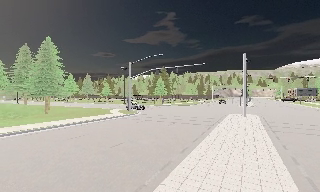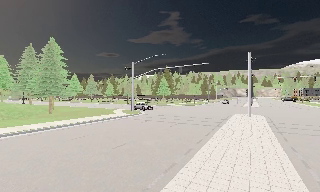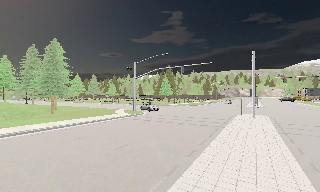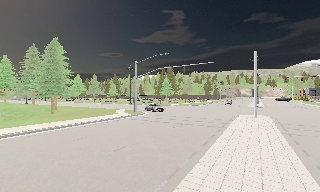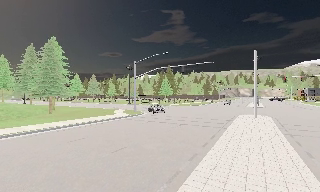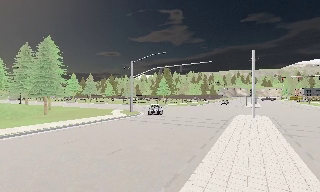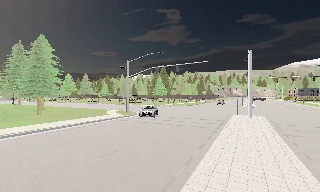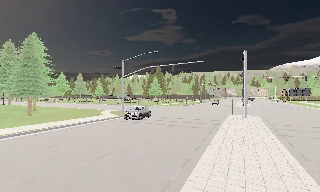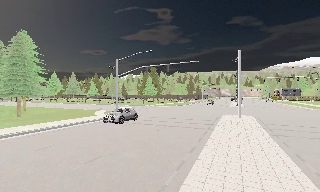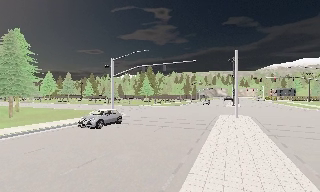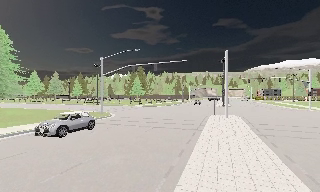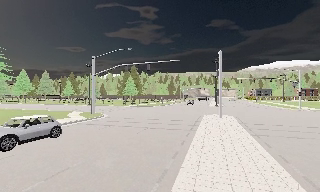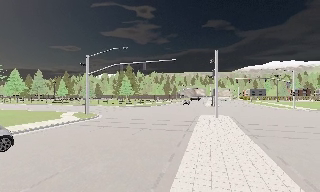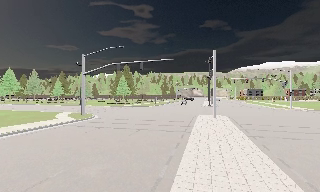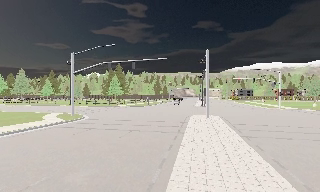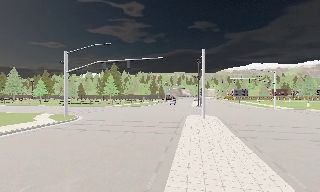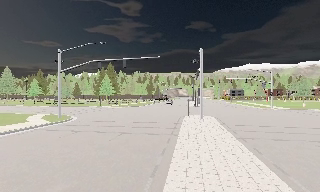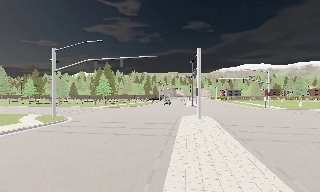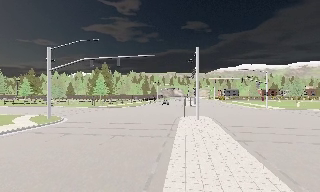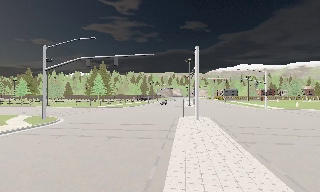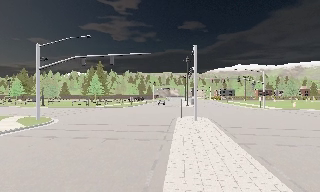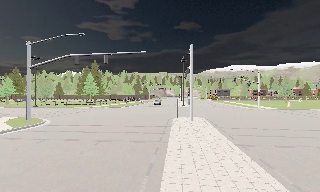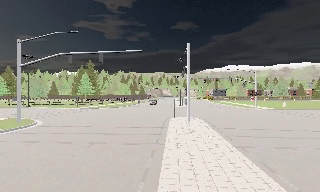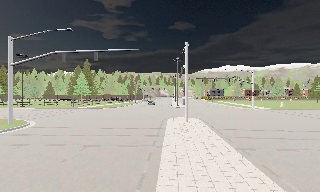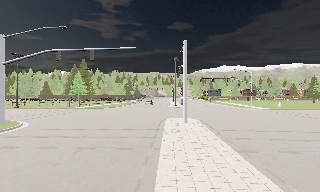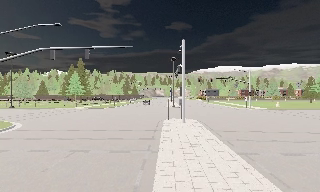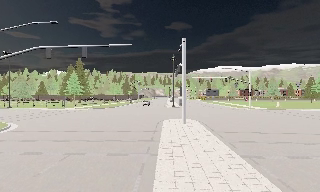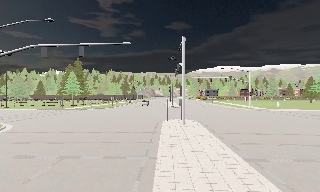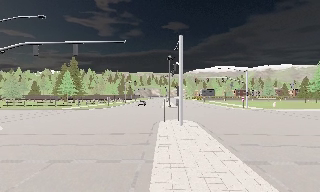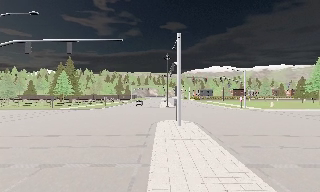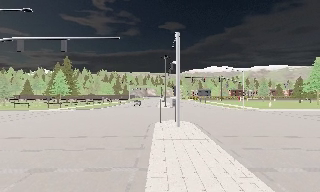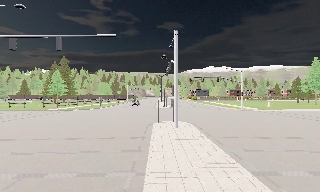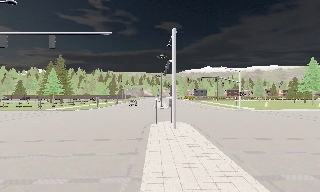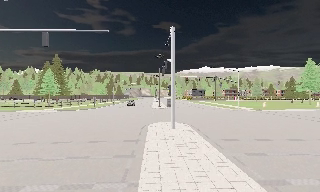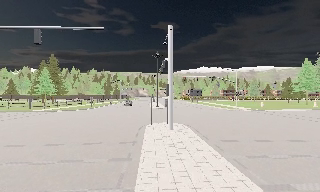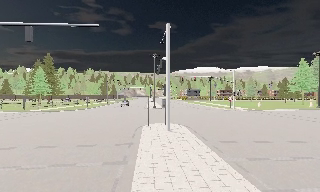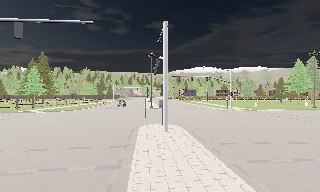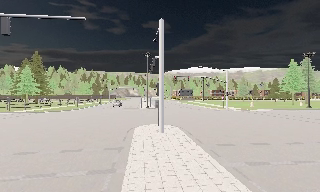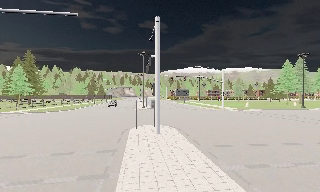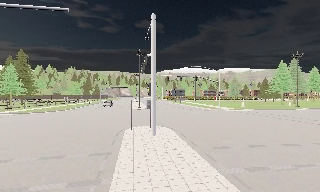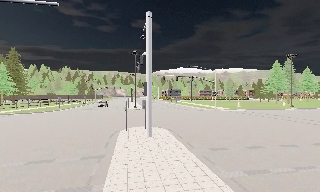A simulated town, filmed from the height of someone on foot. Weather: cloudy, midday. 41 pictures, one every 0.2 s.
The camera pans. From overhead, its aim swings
clockwise.
The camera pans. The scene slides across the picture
to the left.
0.0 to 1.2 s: The camera travels forward, about 1.5 m, so what stands in front looms larger.
1.2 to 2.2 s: The camera pans to its right, which is clockwise from overhead, by about 10 degrees. It travels forward, about 1.5 m, so what stands in front looms larger.
2.2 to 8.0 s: The camera pans to its right, which is clockwise from overhead, by about 30 degrees. It travels forward, about 10 m, so what stands in front looms larger.
The film runs forward here.
